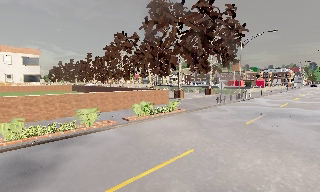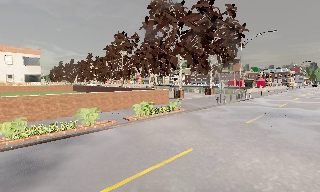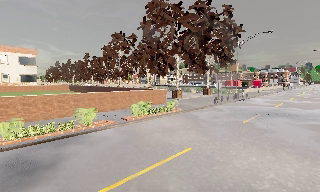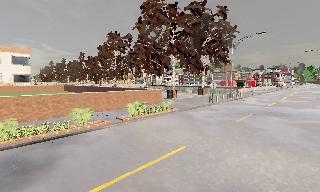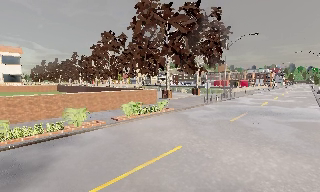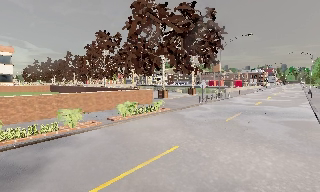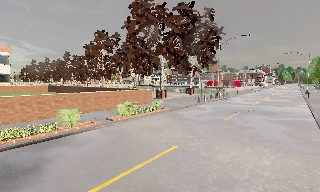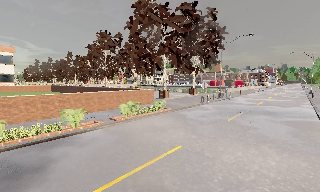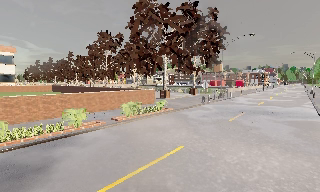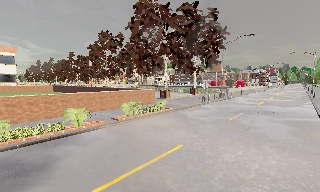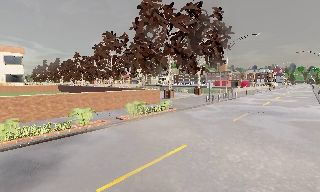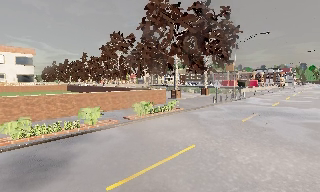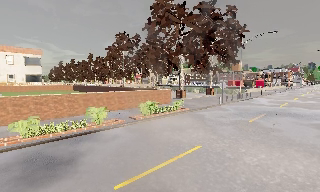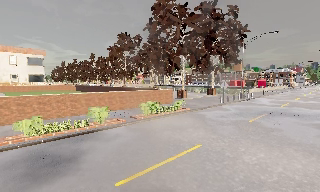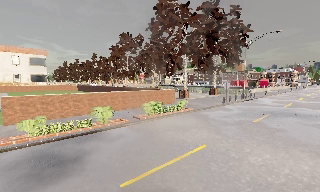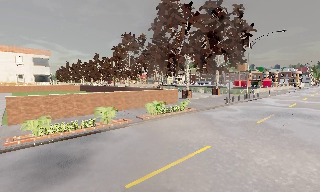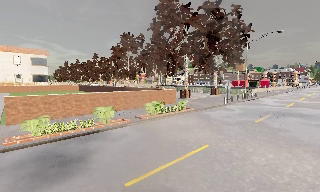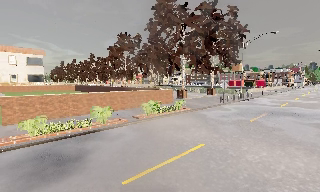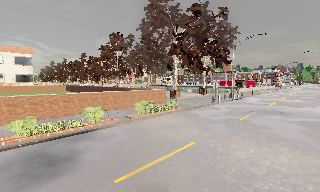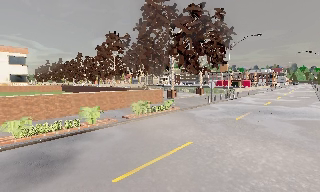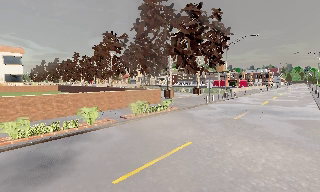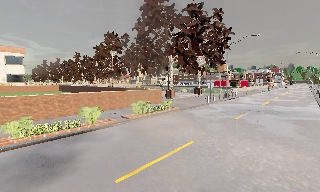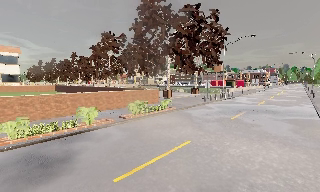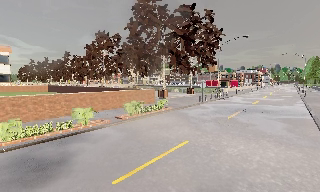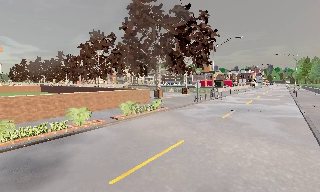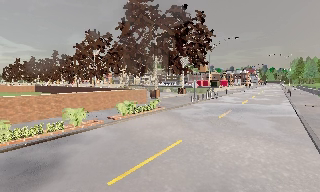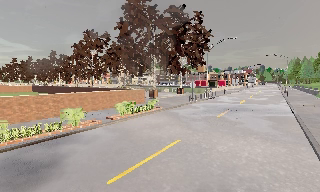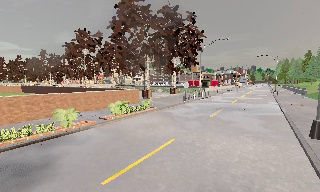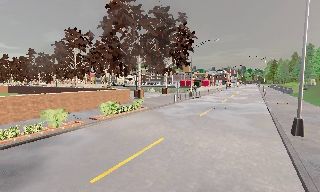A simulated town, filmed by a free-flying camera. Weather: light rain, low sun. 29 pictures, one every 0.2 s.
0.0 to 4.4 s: The camera travels backward and to its left, about 1 m, so what stands in front gets smaller.
4.4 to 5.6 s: The camera swings to its right by about 10 degrees, and the scene slides to the left.
The film runs backward here.
